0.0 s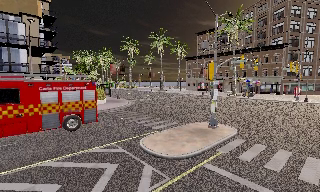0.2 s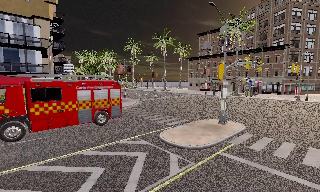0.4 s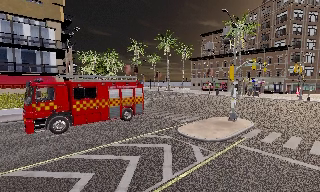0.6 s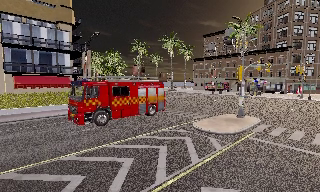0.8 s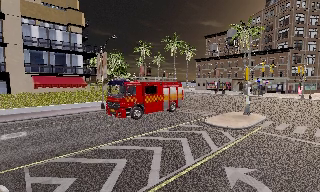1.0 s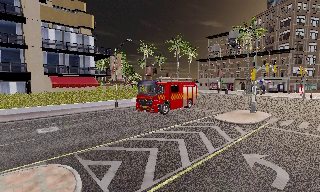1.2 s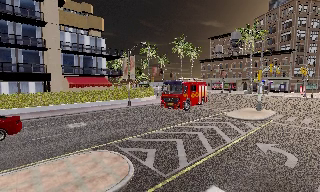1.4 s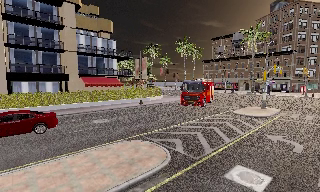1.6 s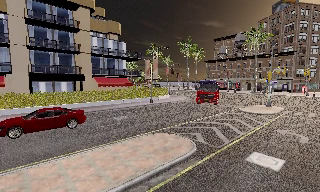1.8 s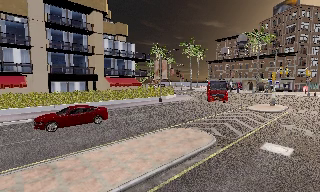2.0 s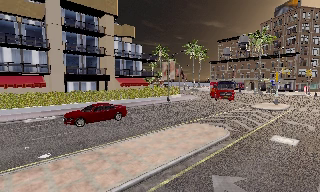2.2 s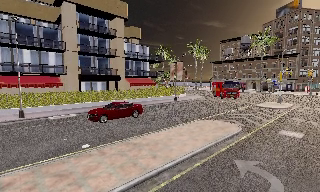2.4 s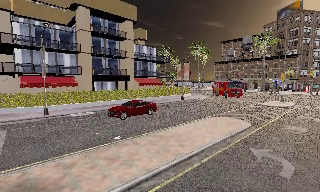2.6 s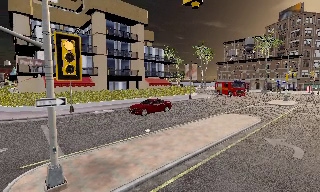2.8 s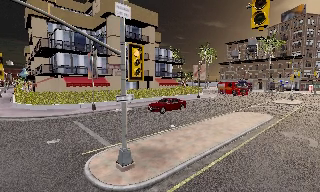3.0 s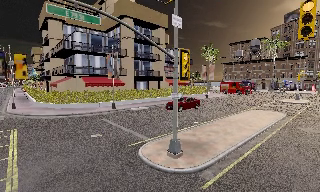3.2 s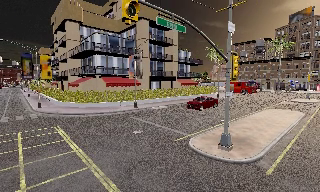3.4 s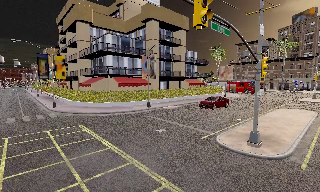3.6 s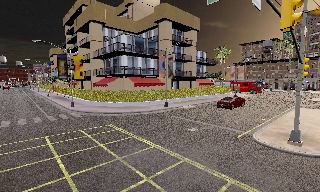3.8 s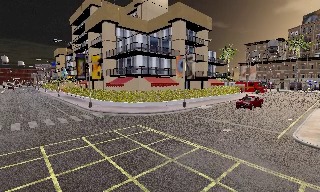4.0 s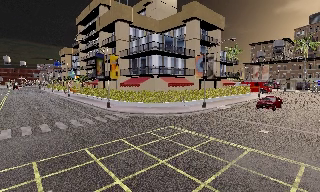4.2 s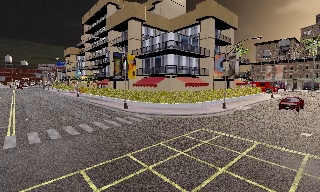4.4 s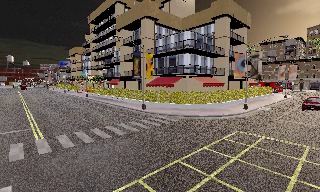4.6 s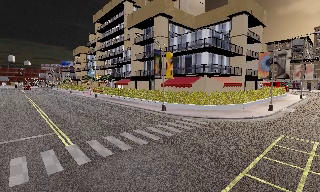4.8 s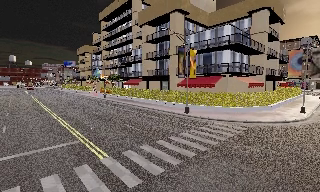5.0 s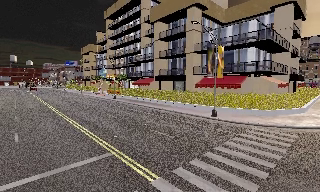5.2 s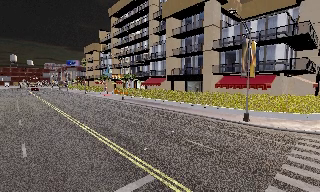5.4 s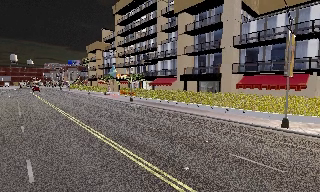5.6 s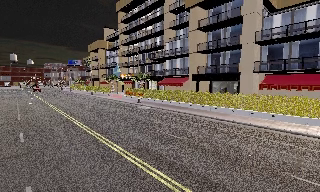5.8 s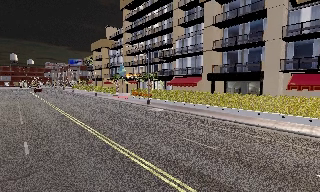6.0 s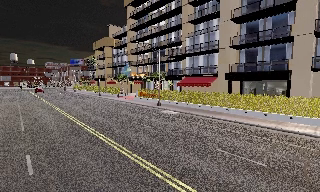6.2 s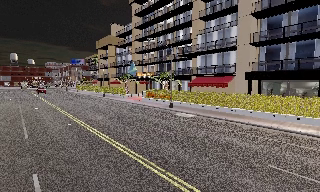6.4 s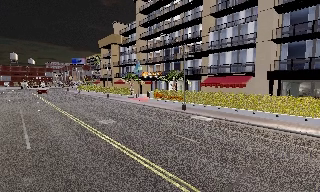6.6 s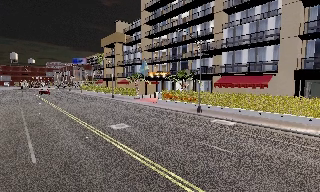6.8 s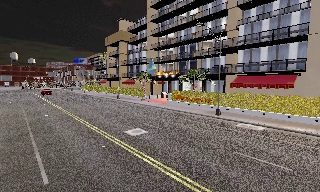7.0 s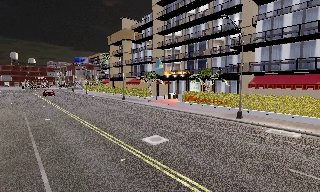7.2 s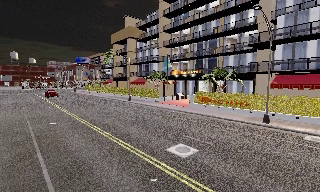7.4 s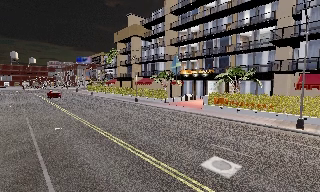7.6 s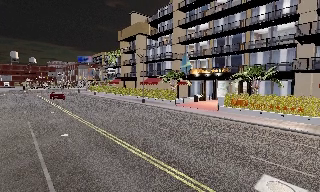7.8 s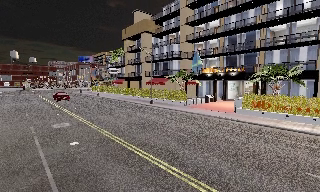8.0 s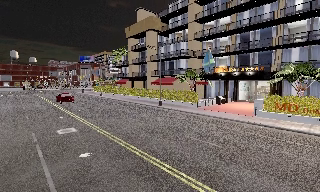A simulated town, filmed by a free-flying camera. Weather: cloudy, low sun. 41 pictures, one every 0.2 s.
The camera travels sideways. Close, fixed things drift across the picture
to the right.
0.0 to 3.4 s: The camera travels to its left and backward, about 30 m, so close, fixed things drift to the right.
3.4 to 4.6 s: The camera travels to its left, about 14 m, so close, fixed things drift to the right.
4.6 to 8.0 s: The camera travels to its left and forward, about 35 m, so close, fixed things drift to the right.
The film runs backward here.
